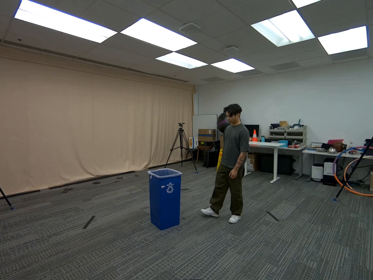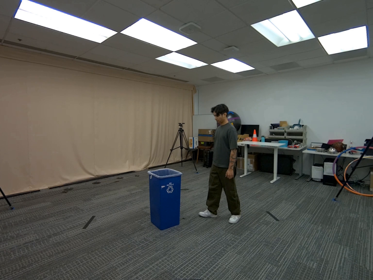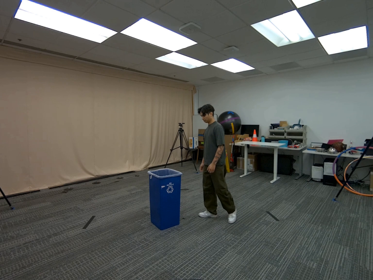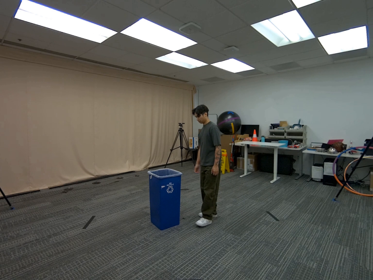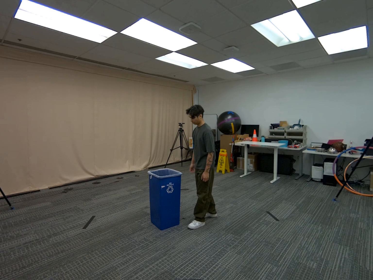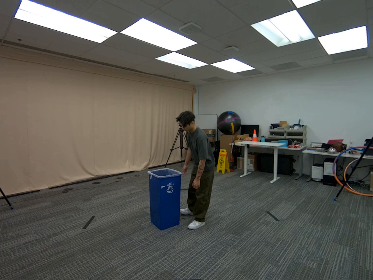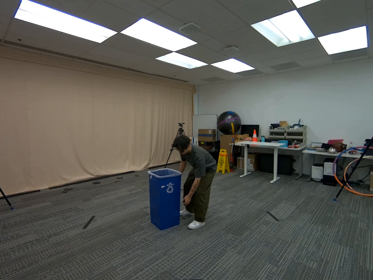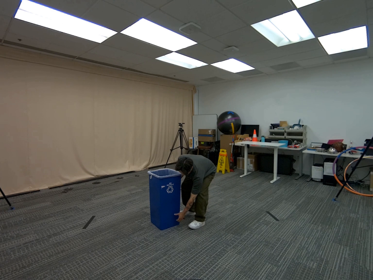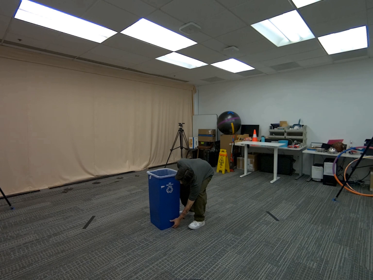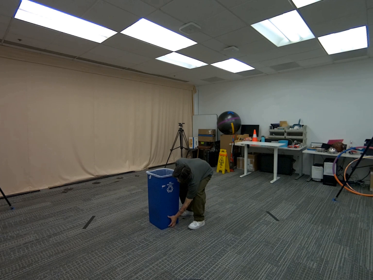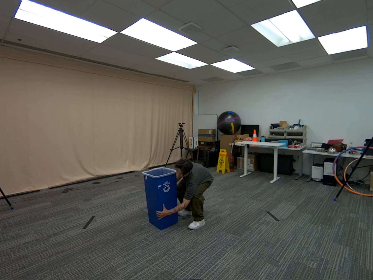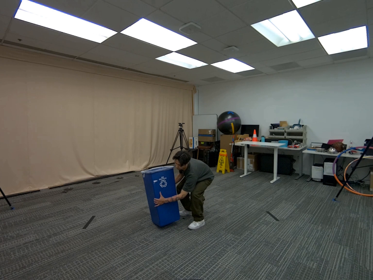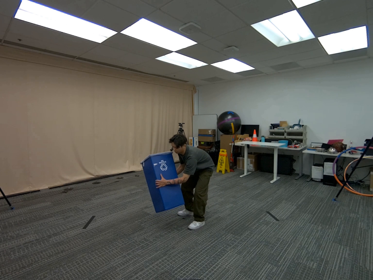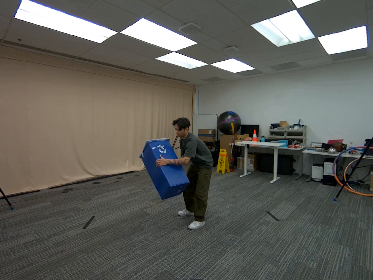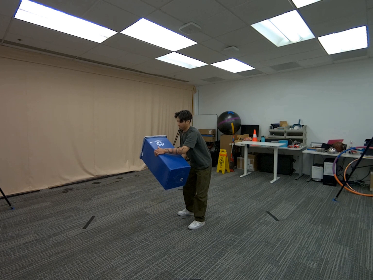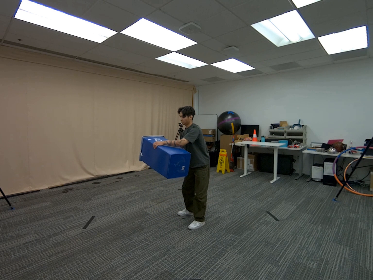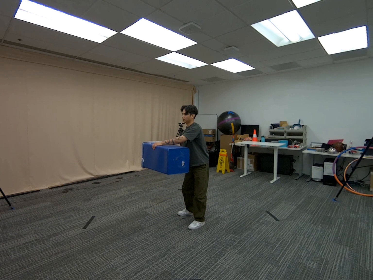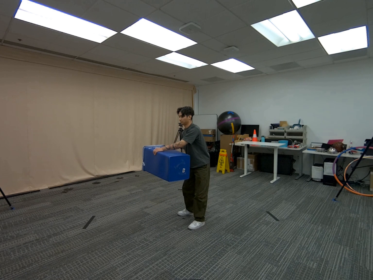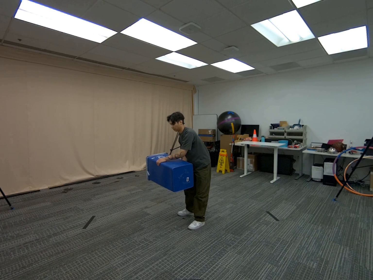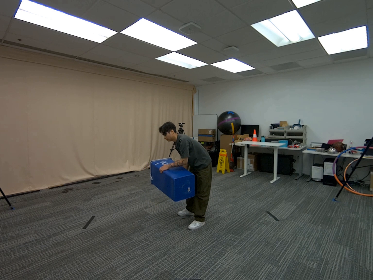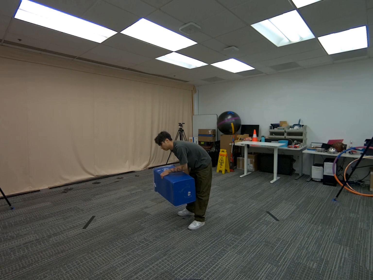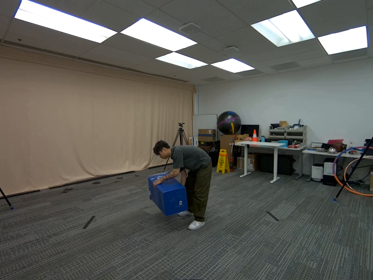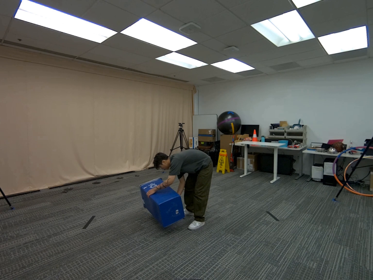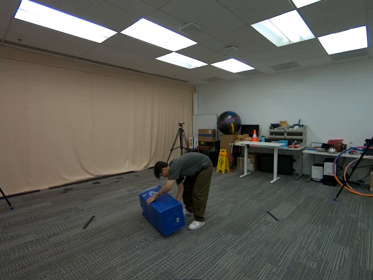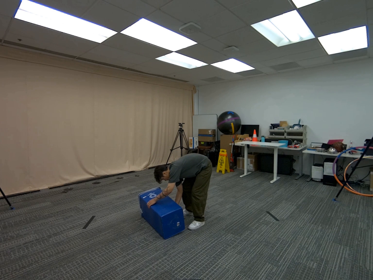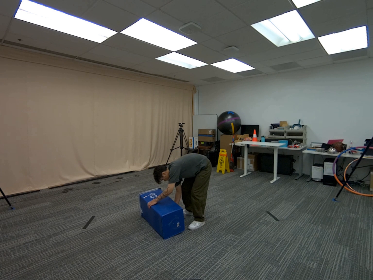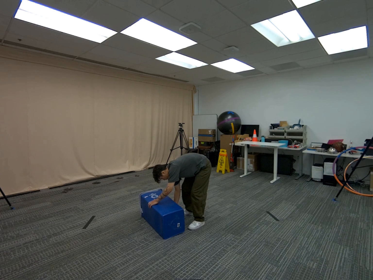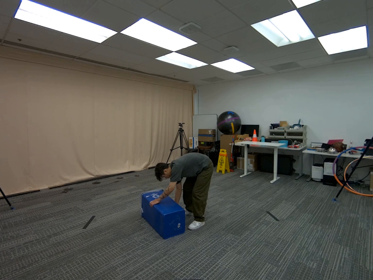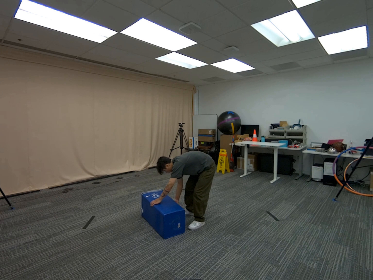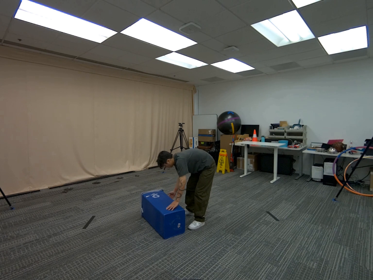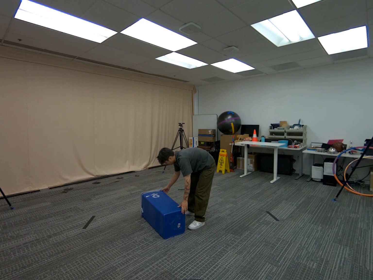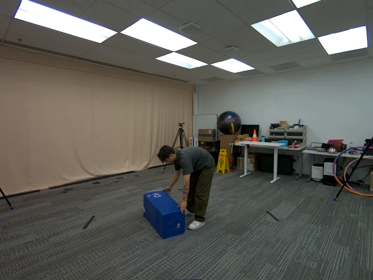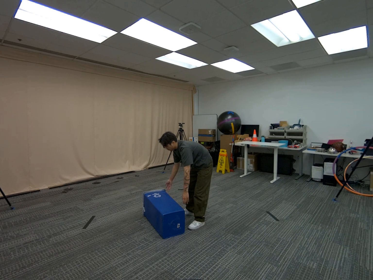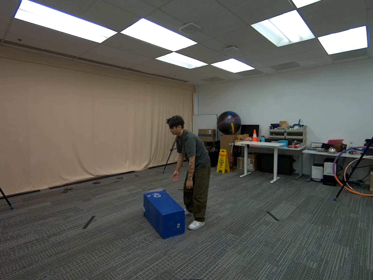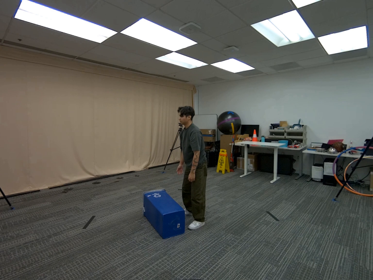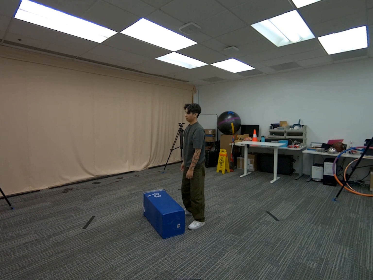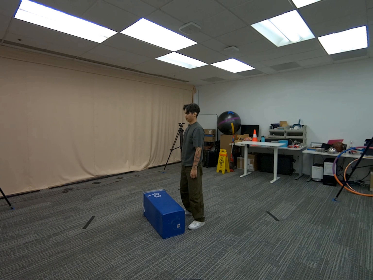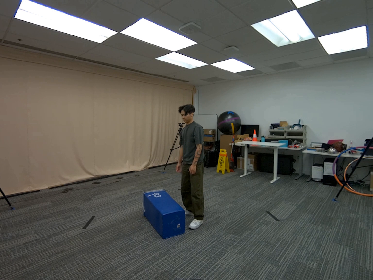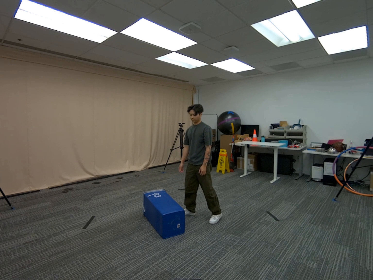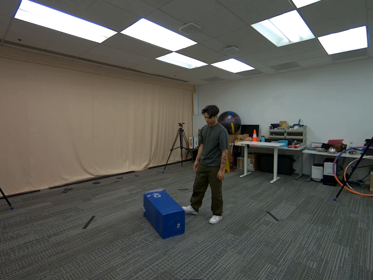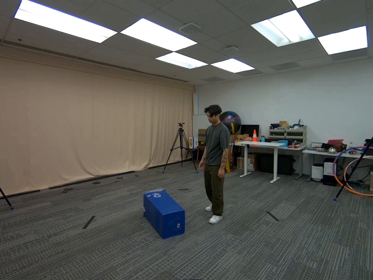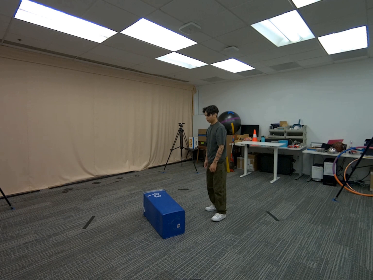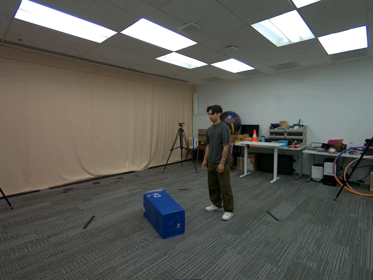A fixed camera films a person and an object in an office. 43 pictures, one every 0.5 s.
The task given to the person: Walk over to the blue trash can and lift and place the trash can on its side.
